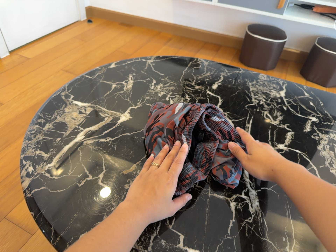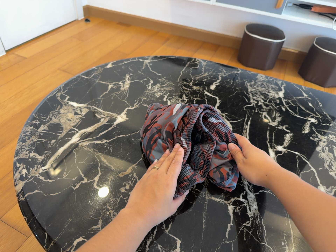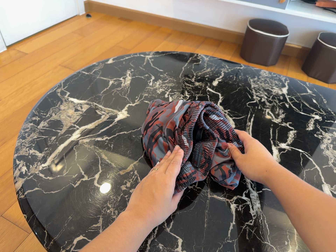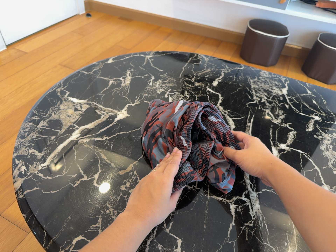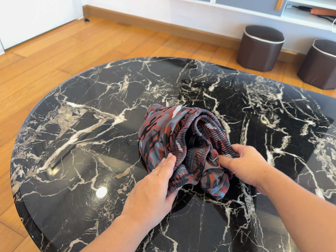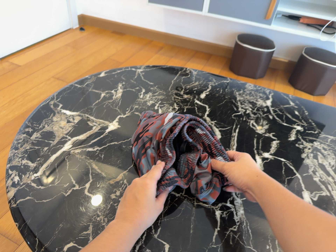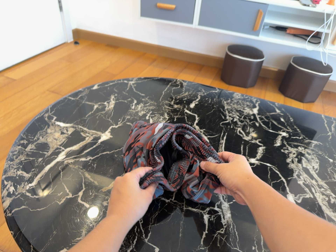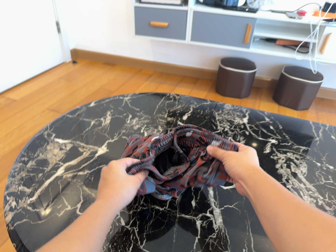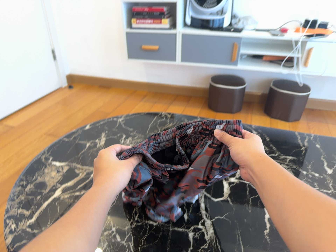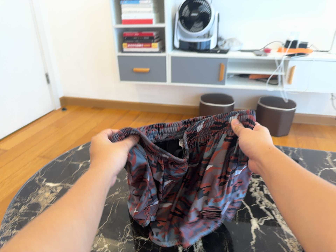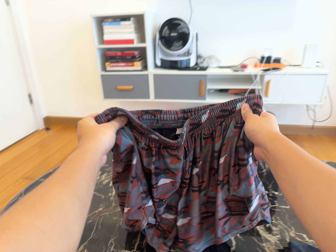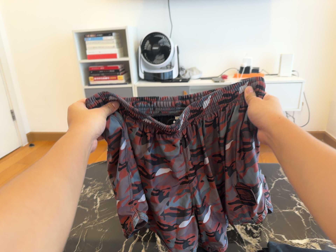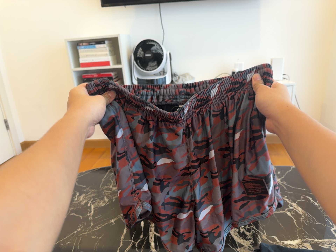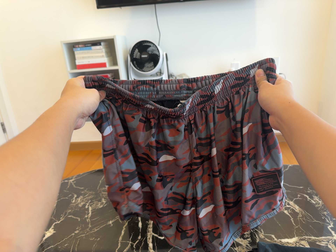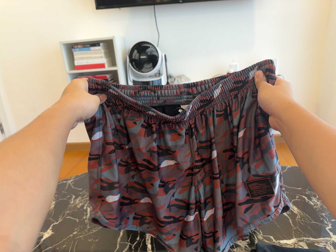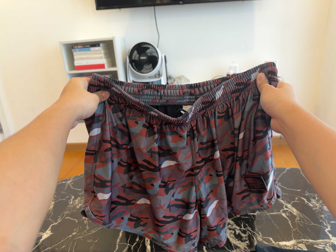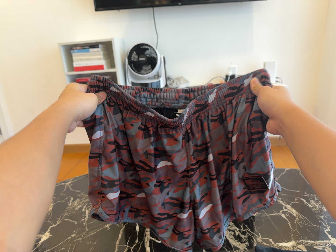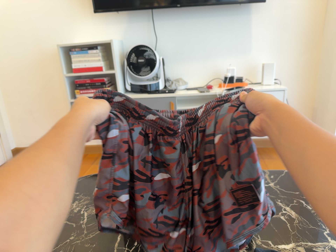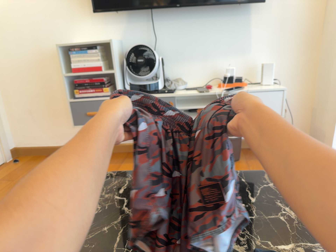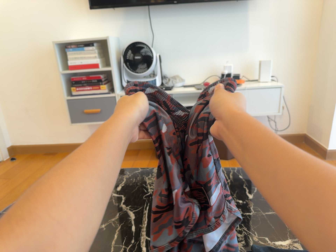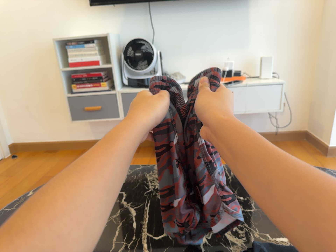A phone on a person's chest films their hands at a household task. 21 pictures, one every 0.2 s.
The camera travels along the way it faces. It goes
backward.
The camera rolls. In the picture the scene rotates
counterclockwise.
0.0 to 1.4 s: The camera travels backward, about 8 cm, so what stands in front gets smaller.
1.4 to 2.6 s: The camera travels backward and to its right, about 16 cm, so what stands in front gets smaller. Its aim tips toward the top of its view by about 15 degrees, and the scene shifts downward. It rolls about its line of sight by about 10 degrees, and the scene rotates counterclockwise.
2.6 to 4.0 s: The camera keeps its place and its aim.
The film runs forward here.
